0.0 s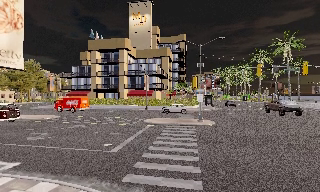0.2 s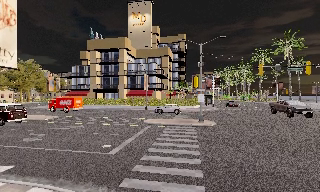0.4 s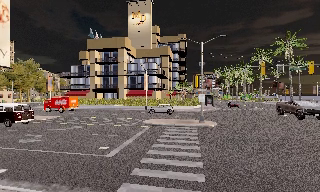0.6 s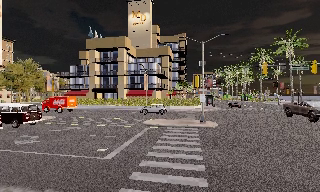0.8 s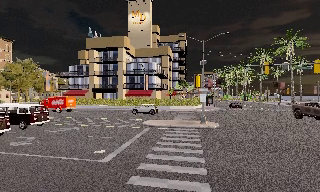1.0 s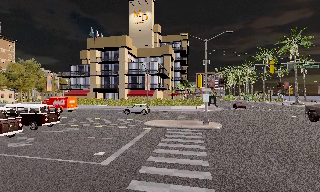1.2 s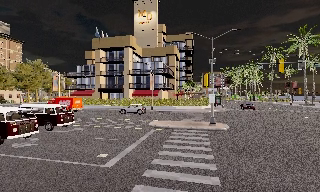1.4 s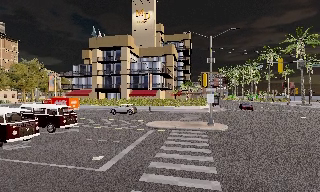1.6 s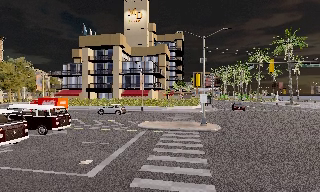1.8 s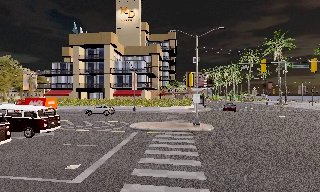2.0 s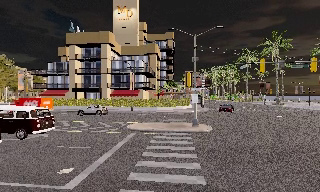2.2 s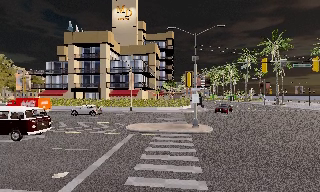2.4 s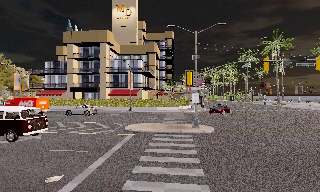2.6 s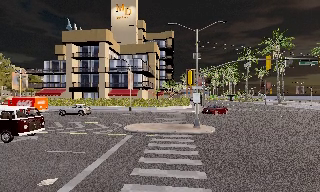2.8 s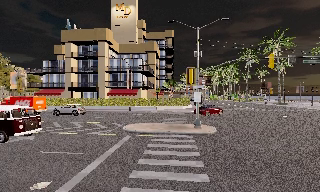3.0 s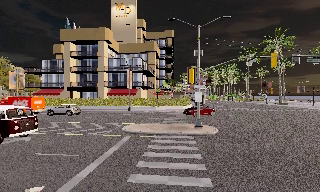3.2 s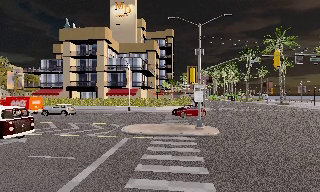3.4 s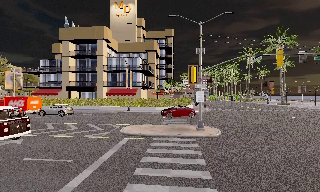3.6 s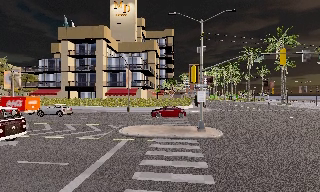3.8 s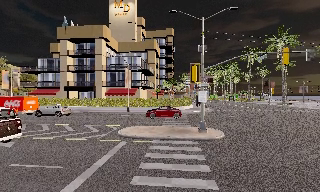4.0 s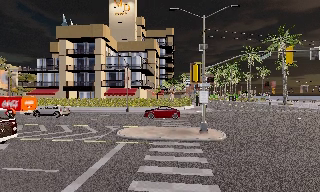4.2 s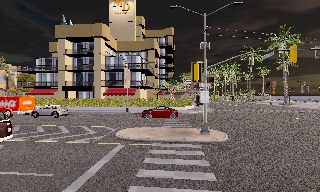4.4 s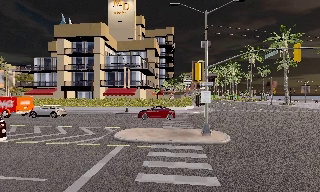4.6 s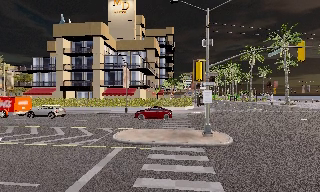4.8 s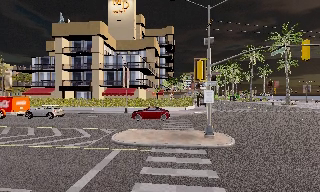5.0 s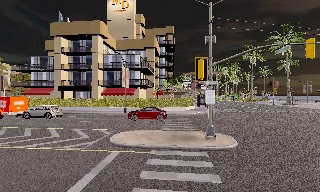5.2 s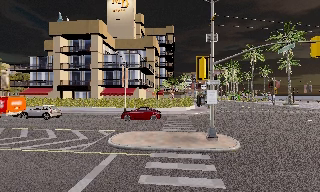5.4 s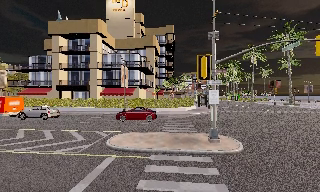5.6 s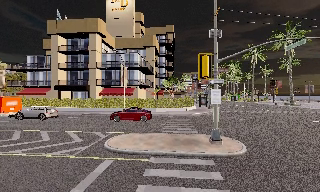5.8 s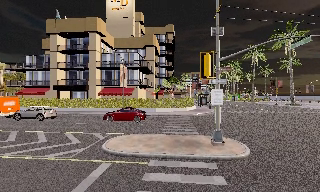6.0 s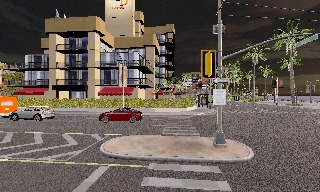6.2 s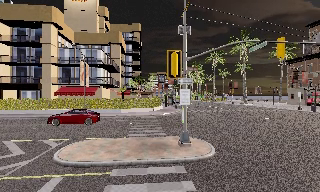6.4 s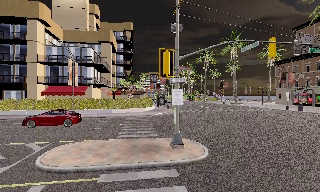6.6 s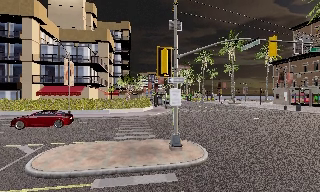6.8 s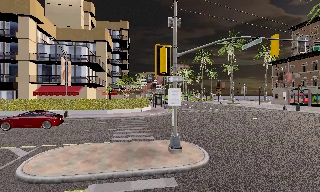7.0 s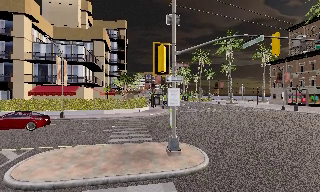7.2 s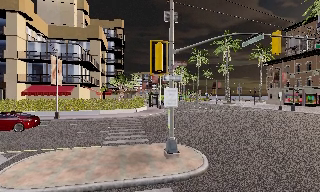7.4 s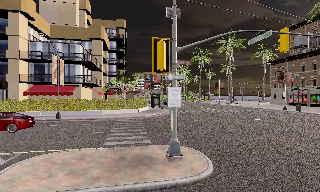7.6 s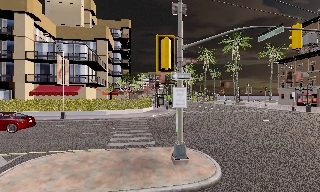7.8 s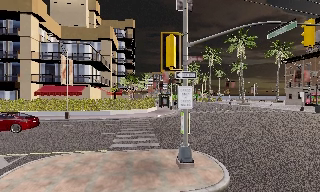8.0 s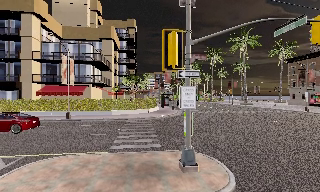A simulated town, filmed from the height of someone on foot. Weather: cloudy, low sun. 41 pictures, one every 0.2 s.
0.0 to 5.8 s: The camera travels forward, about 8 m, so what stands in front looms larger.
5.8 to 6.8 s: The camera pans to its right, which is clockwise from overhead, by about 15 degrees. It travels forward, about 1.5 m, so what stands in front looms larger.
6.8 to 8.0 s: The camera travels forward, about 1.5 m, so what stands in front looms larger.
The film runs forward here.
